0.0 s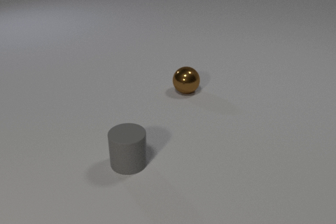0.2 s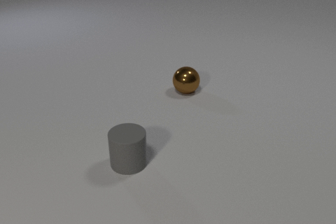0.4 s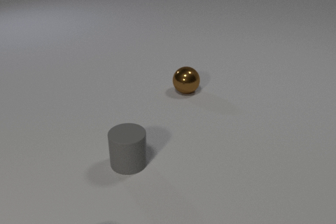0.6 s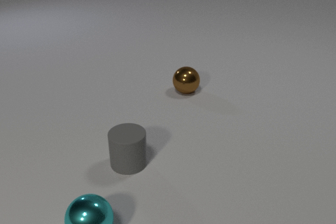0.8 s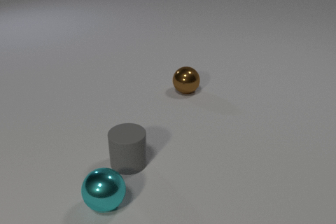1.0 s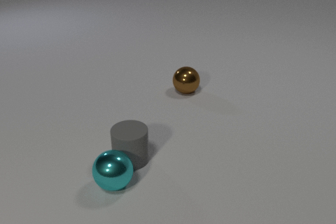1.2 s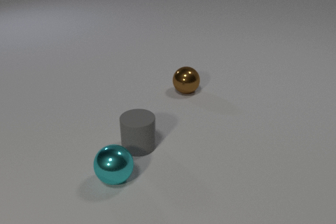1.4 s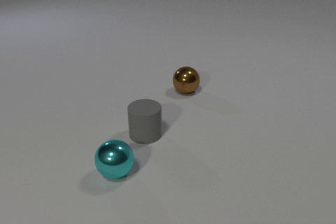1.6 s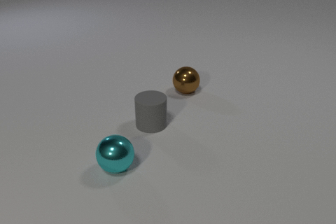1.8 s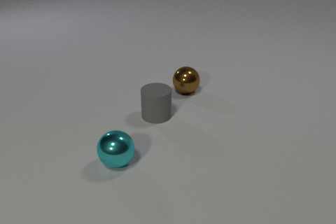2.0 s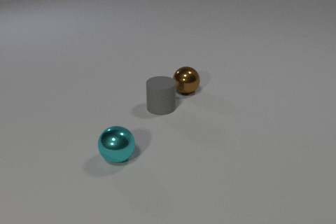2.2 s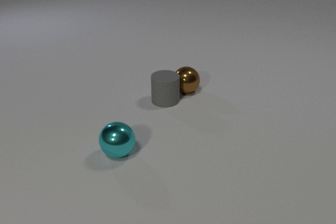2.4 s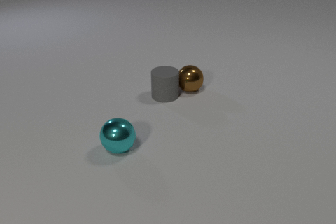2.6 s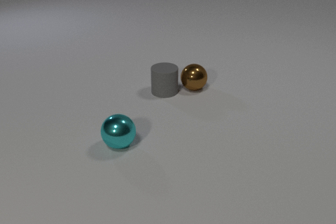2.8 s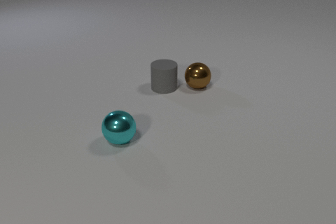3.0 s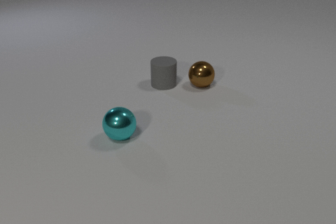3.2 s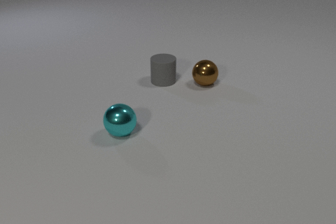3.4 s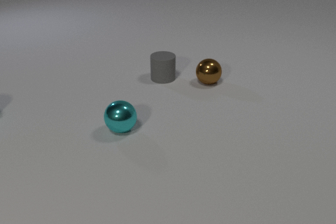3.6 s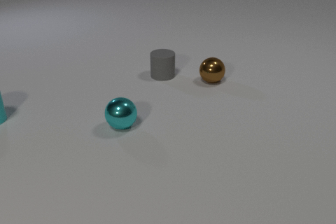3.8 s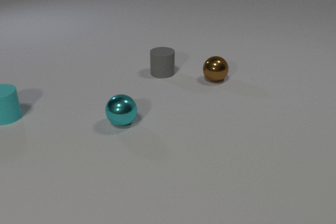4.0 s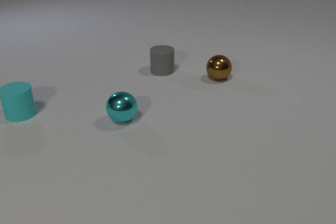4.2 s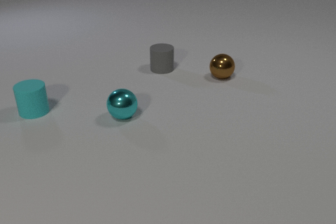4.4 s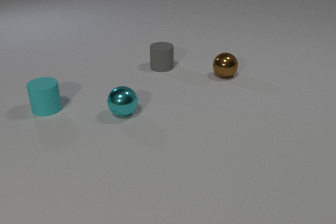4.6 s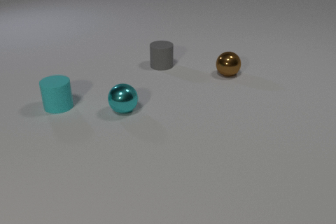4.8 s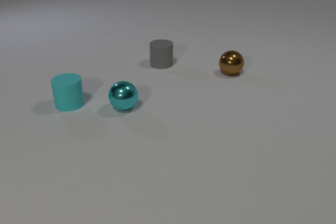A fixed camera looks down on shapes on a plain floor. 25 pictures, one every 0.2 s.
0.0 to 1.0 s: The cyan metal sphere comes in at the bottom edge, rolls away from the camera. The cyan metal sphere and the gray rubber cylinder collide.
1.0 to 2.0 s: The cyan metal sphere rolls away from the camera. The gray rubber cylinder slides away from the camera.
2.0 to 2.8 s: The cyan metal sphere rolls away from the camera. The gray rubber cylinder slides away from the camera. The brown metal sphere rolls to the right and away from the camera. The gray rubber cylinder and the brown metal sphere collide.
2.8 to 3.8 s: The cyan metal sphere rolls away from the camera. The gray rubber cylinder slides away from the camera. The brown metal sphere rolls away from the camera and to the right. The cyan rubber cylinder comes in at the left edge, slides to the right.
3.8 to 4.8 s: The cyan metal sphere rolls away from the camera. The gray rubber cylinder slides away from the camera. The brown metal sphere rolls away from the camera and to the right. The cyan rubber cylinder slides to the right.
What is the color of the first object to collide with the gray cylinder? cyan.
How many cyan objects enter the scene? 2.
What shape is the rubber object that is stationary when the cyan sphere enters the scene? cylinder.
